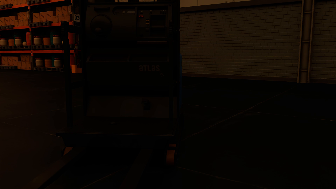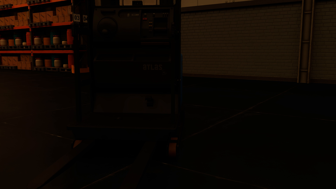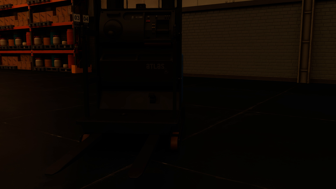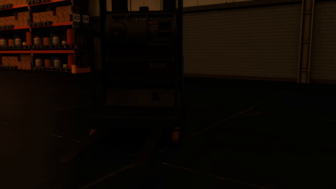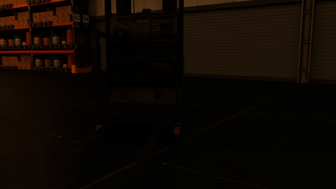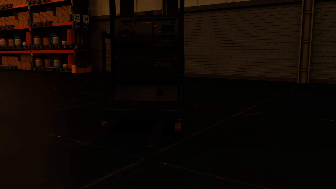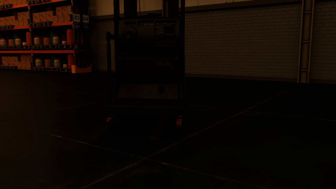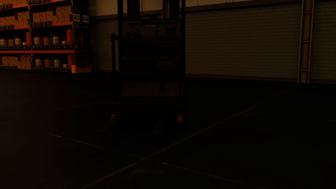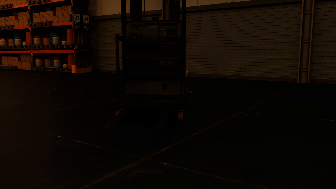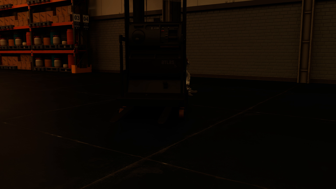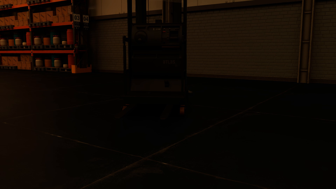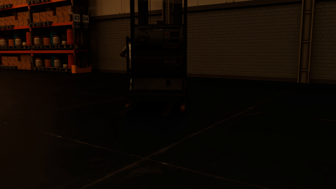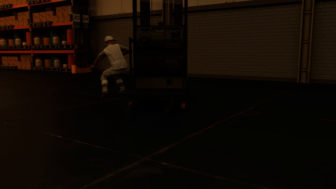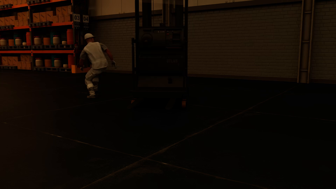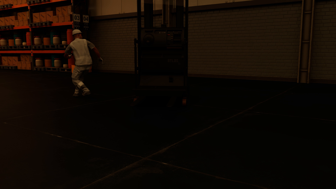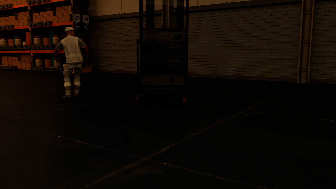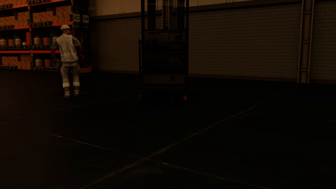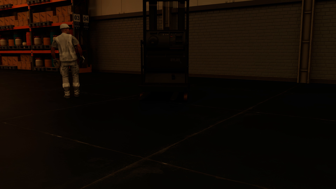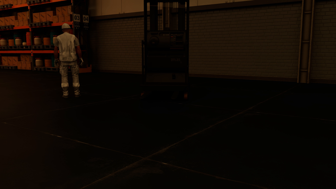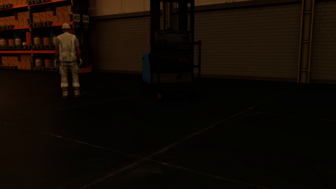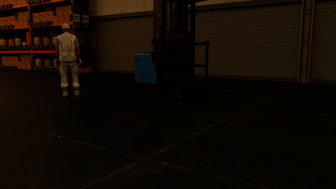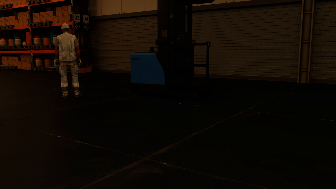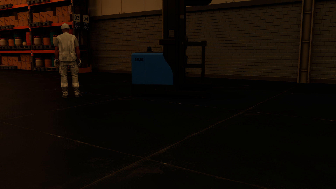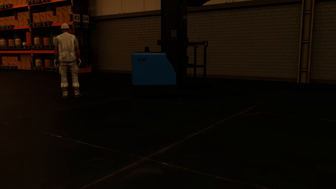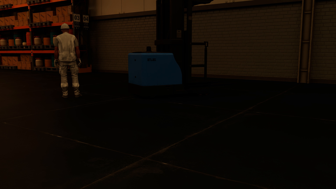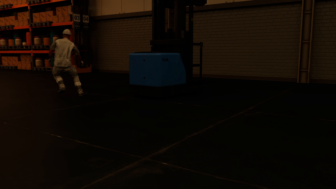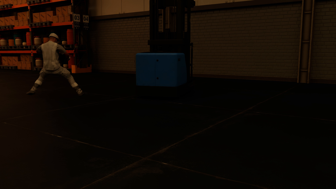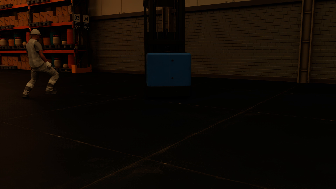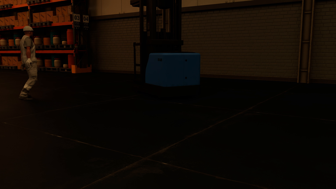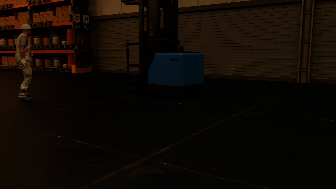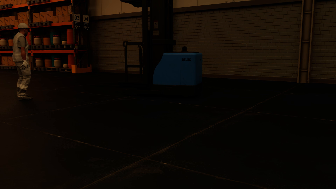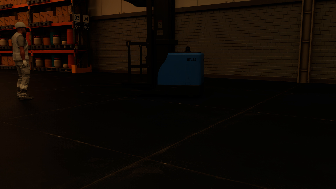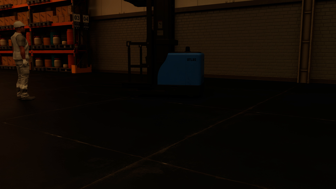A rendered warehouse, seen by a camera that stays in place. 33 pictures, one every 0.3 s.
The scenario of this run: Near miss between a forklift and a person.
